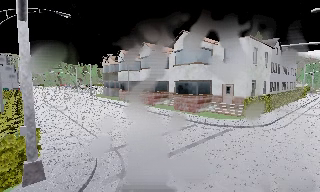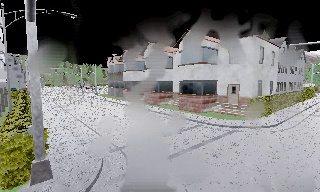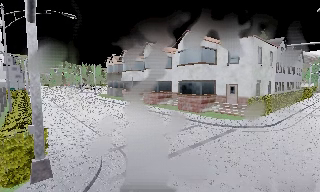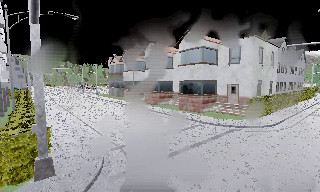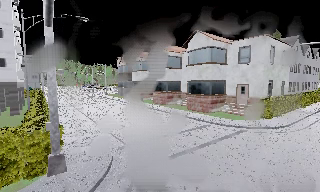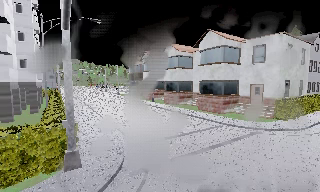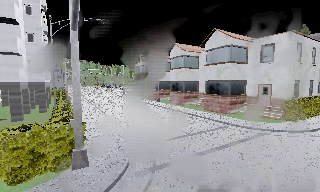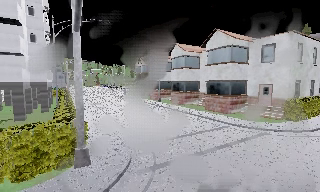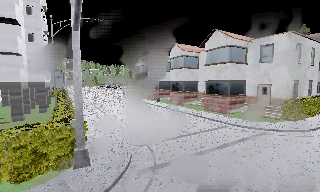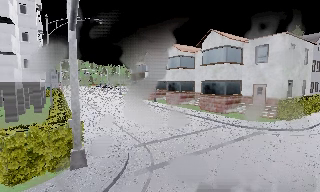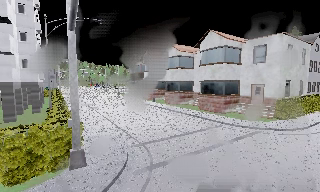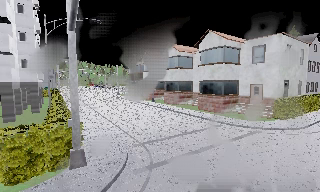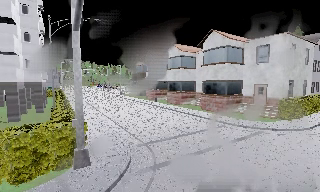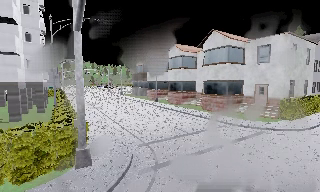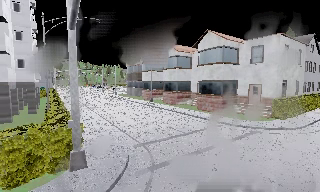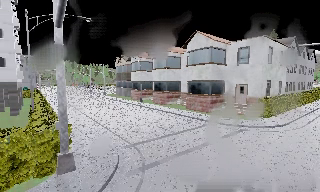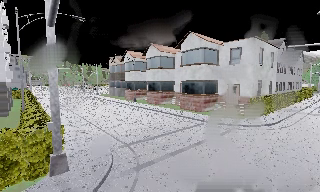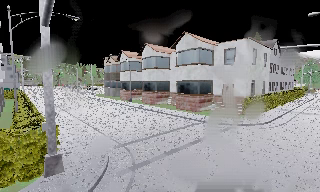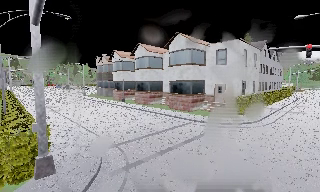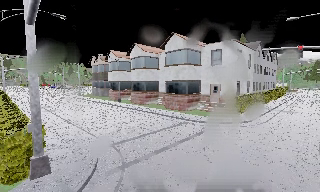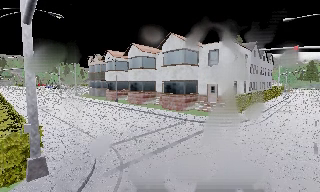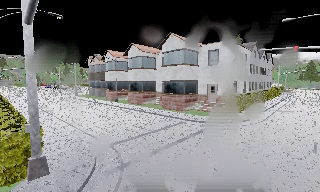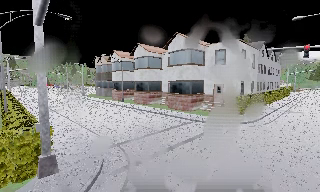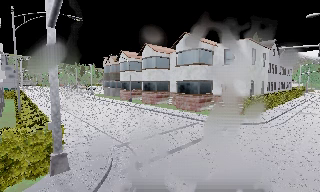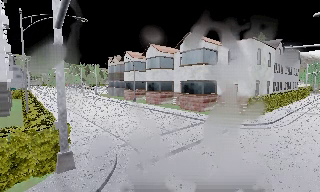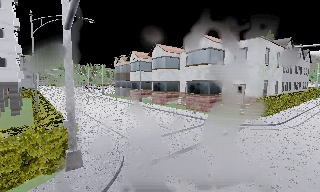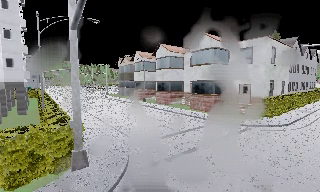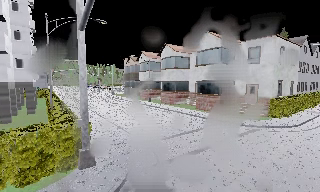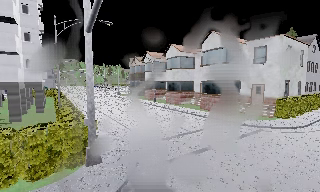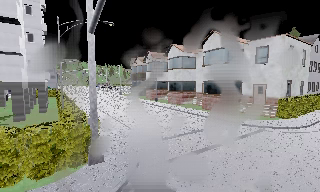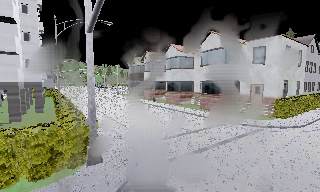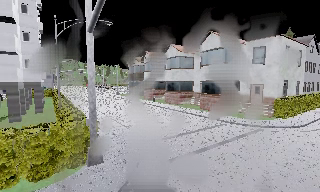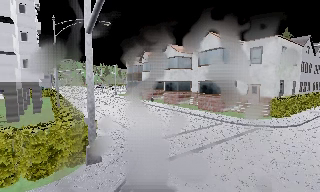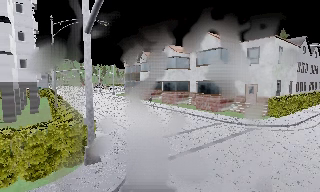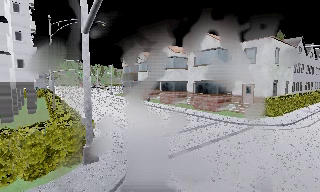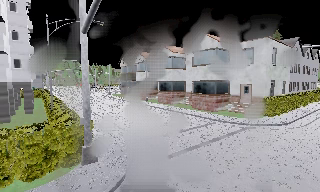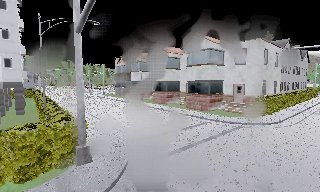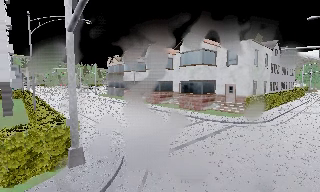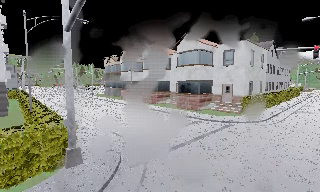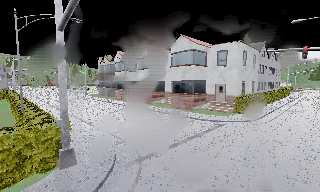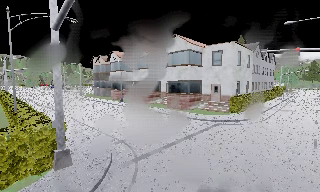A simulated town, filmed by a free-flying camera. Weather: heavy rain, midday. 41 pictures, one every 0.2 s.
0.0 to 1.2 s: The scene slides to the right, as the camera pans about 10 degrees to its left.
1.2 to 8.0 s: The scene slides to the left, as the camera pans about 15 degrees to its right. It travels to its left and backward, about 1.5 m.
The film runs backward here.
